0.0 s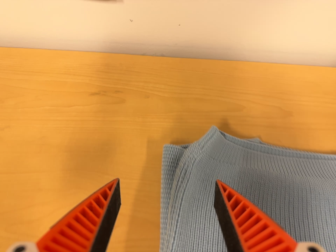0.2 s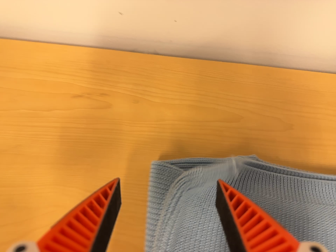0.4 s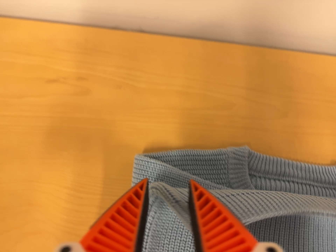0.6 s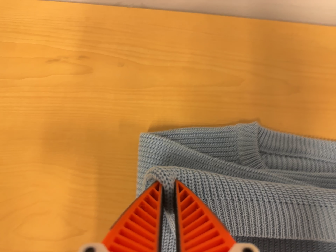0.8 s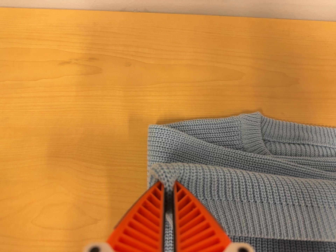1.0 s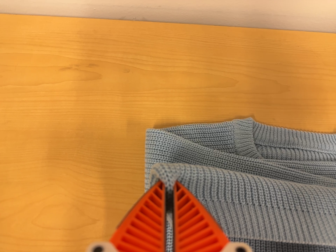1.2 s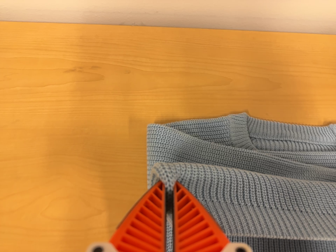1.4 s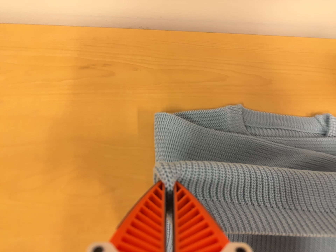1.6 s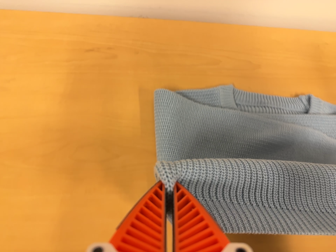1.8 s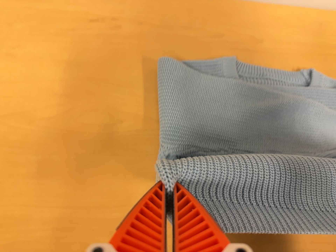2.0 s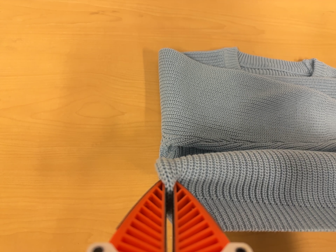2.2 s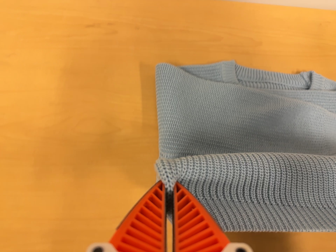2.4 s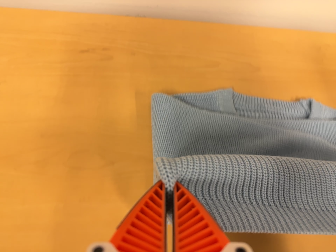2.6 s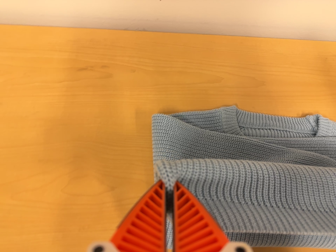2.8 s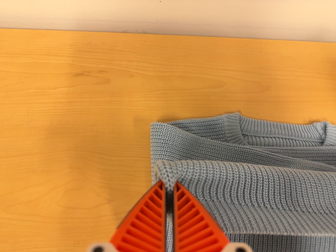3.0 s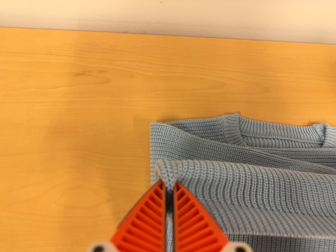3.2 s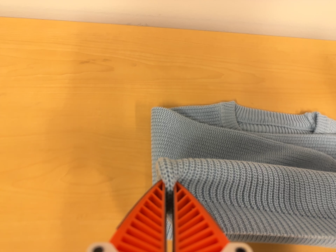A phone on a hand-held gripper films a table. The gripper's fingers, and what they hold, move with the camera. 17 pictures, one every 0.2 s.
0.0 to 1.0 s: The camera travels forward, about 5 cm, so what stands in front looms larger. Its aim tips toward the bottom of its view by about 10 degrees, and the scene shifts upward.
1.0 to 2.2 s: The camera travels toward the bottom of its view and backward, about 16 cm, so close, fixed things drift upward.
2.2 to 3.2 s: The camera travels toward the top of its view, about 7 cm, so close, fixed things drift downward.
The film runs backward here.
